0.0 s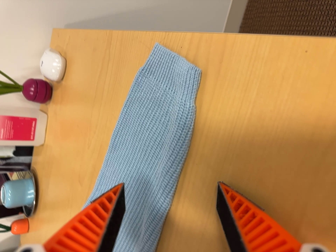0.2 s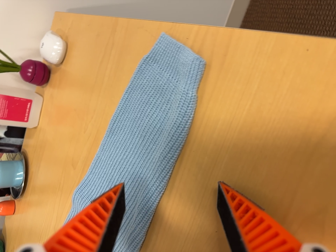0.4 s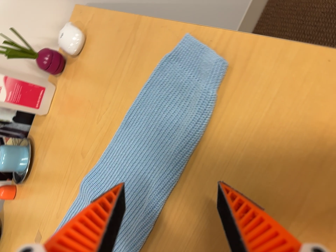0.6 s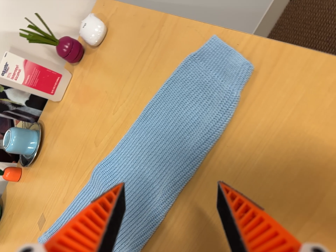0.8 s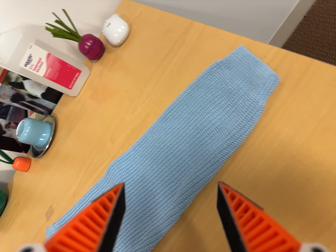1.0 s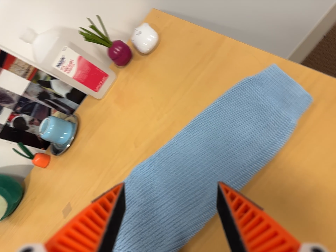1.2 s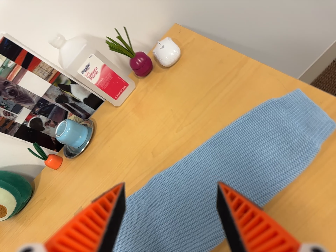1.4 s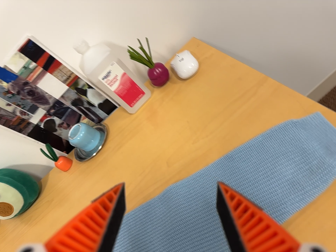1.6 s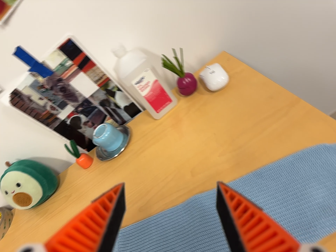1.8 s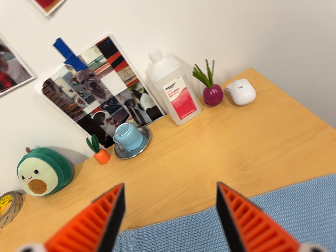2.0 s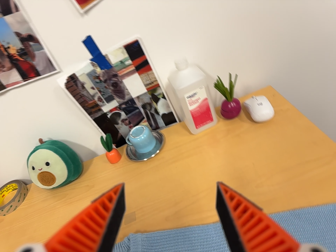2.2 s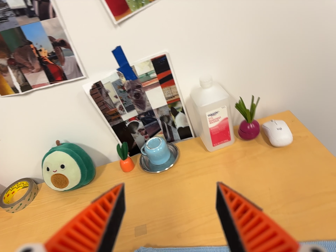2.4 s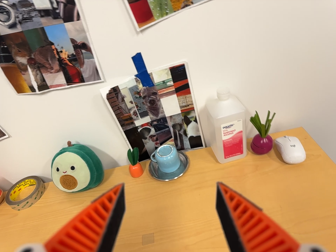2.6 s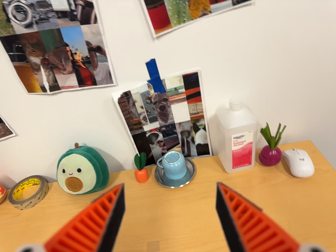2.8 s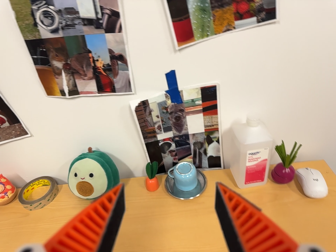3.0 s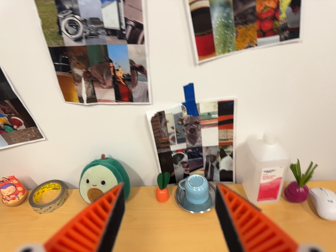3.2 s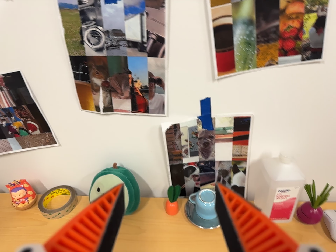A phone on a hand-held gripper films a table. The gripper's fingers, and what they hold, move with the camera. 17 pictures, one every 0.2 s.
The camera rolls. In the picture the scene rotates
clockwise.
The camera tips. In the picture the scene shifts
downward.
0.0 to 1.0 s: The camera travels to its left and backward, about 12 cm, so close, fixed things drift to the right. It rolls about its line of sight by about 25 degrees, and the scene rotates clockwise.
1.0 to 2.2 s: The camera travels to its left, about 26 cm, so close, fixed things drift to the right. Its aim tips toward the top of its view by about 10 degrees, and the scene shifts downward. It rolls about its line of sight by about 35 degrees, and the scene rotates clockwise.
2.2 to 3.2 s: The camera travels to its left and toward the top of its view, about 16 cm, so close, fixed things drift to the right. It rolls about its line of sight by about 15 degrees, and the scene rotates clockwise.
The film runs backward here.
